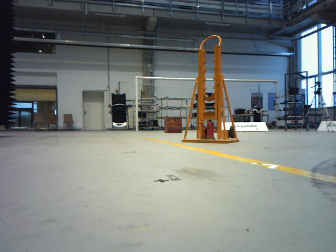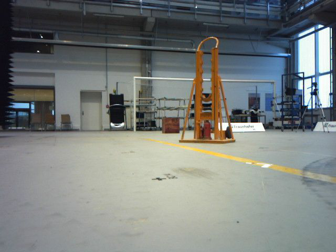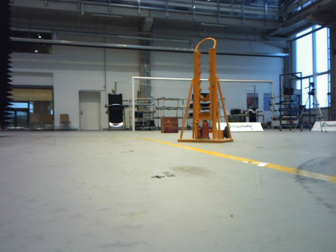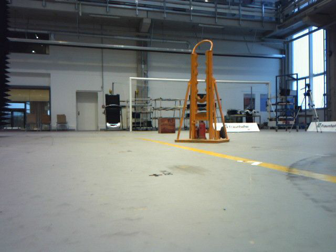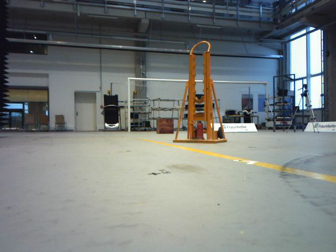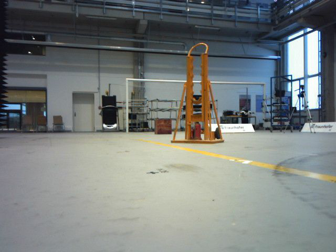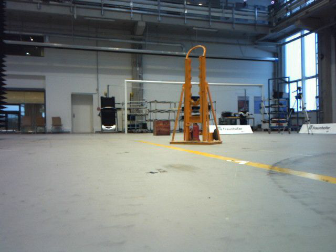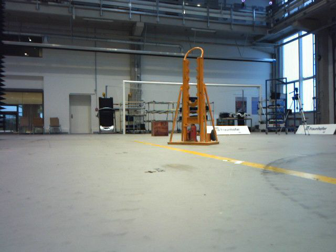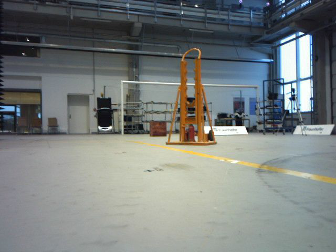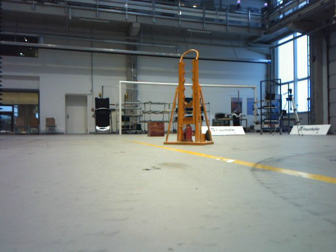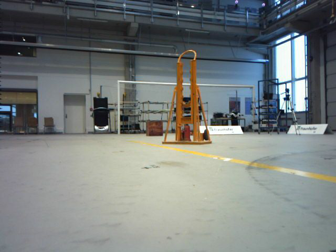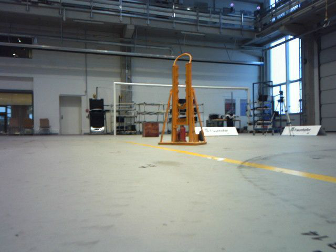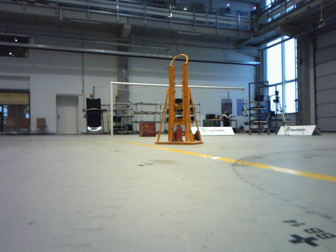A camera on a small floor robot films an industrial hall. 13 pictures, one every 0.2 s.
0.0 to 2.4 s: The camera travels backward, about 0.5 m, so what stands in front gets smaller.
The film runs backward here.
